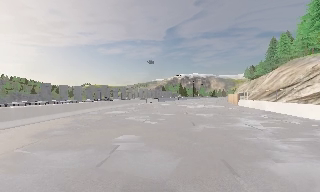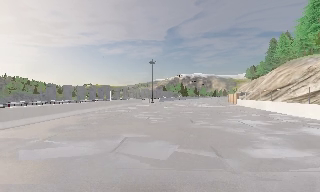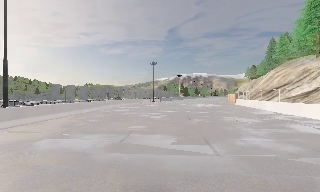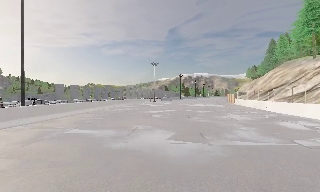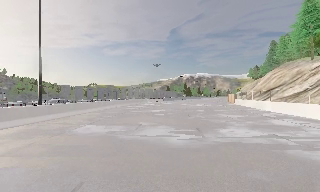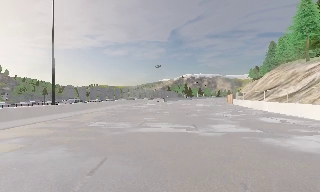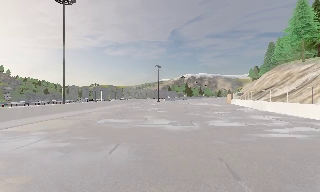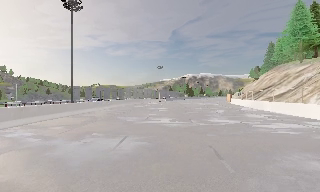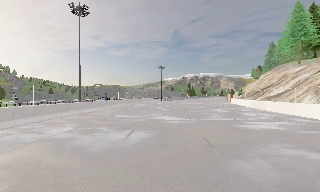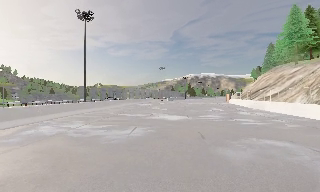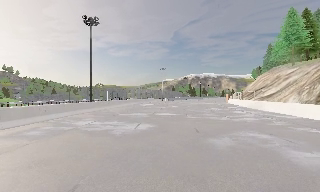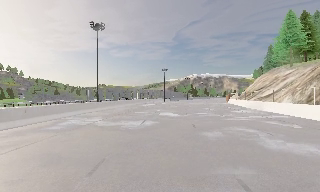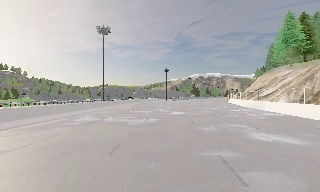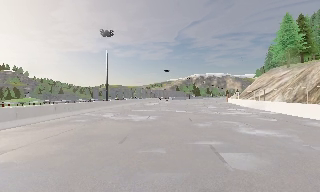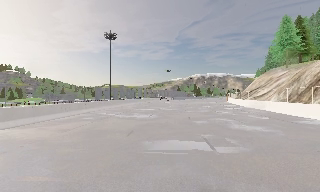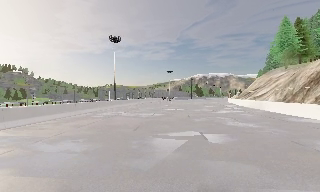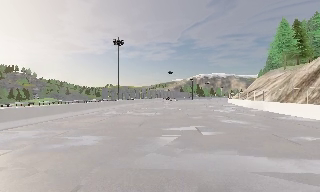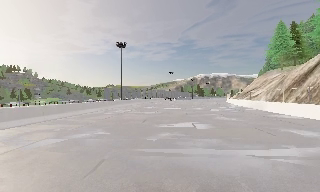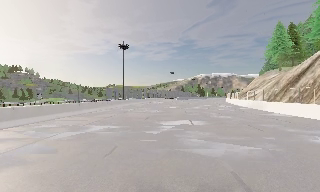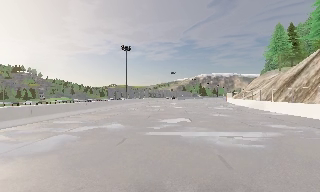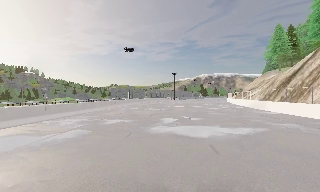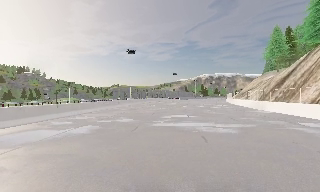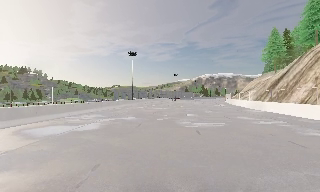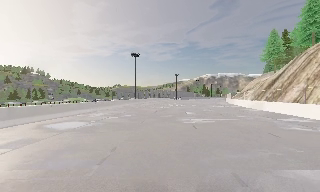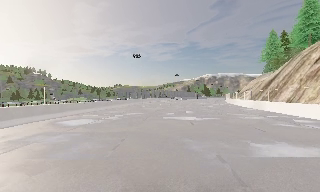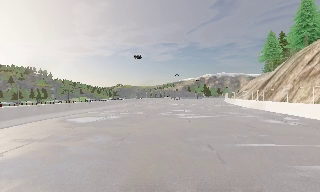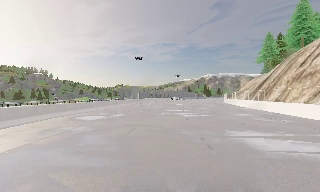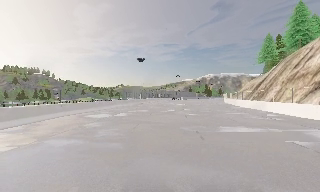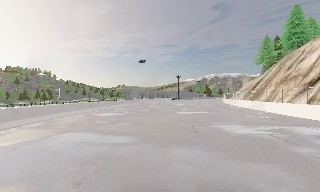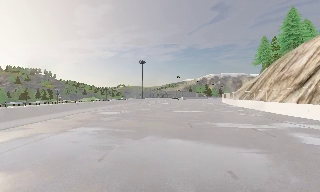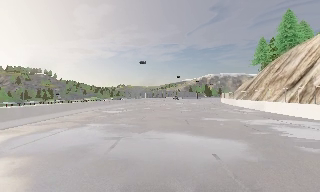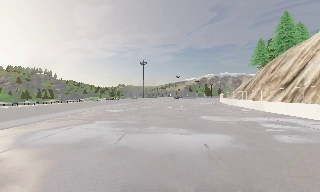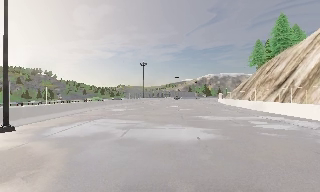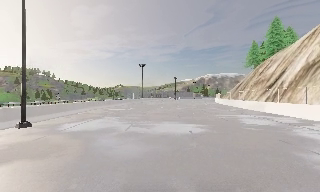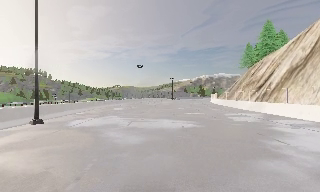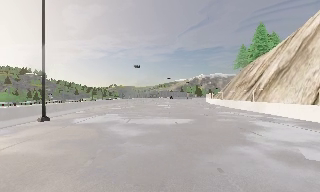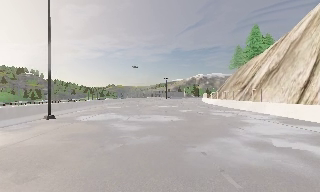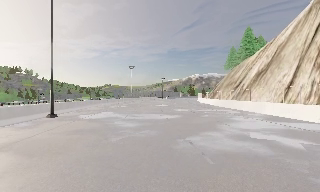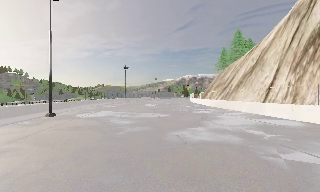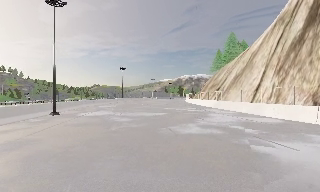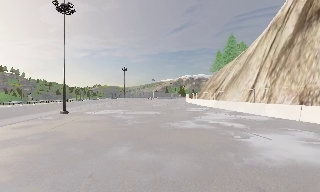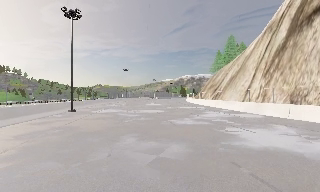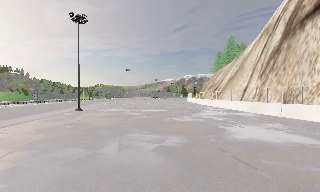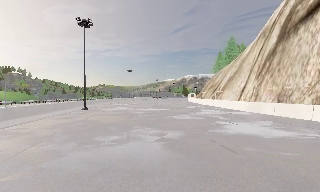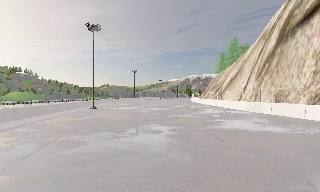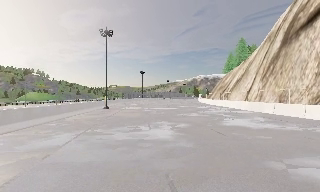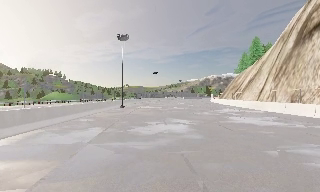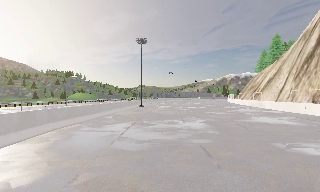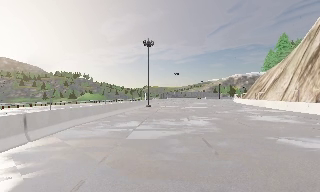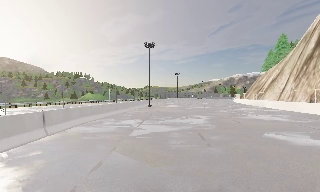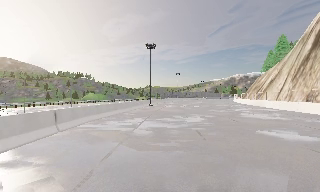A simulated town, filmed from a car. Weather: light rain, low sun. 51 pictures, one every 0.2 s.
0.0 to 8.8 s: The camera travels backward, about 55 m, so what stands in front gets smaller.
8.8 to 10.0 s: The camera pans to its left, which is counterclockwise from overhead, by about 15 degrees. It travels backward, about 7 m, so what stands in front gets smaller. It loses speed.
The film runs backward here.
